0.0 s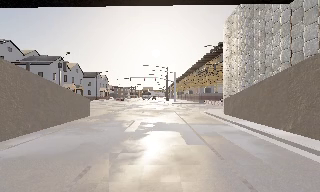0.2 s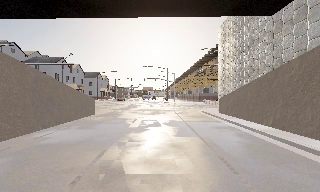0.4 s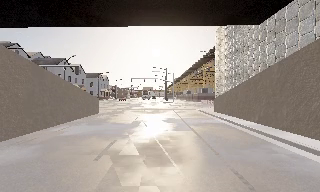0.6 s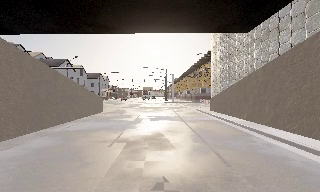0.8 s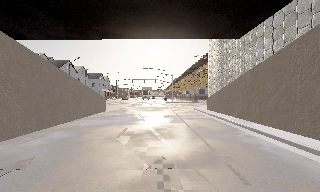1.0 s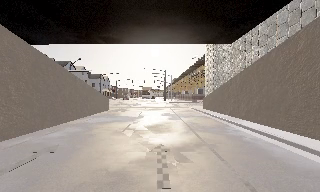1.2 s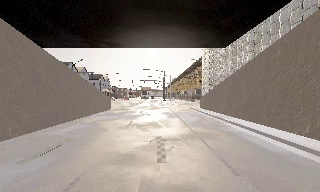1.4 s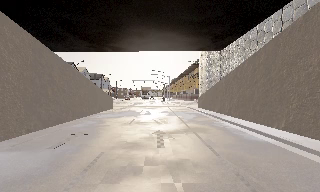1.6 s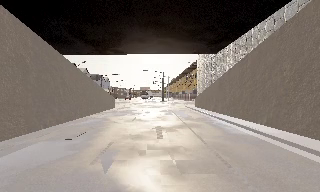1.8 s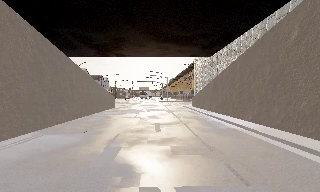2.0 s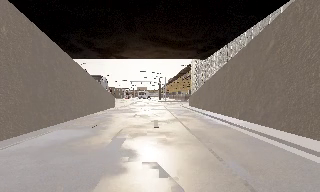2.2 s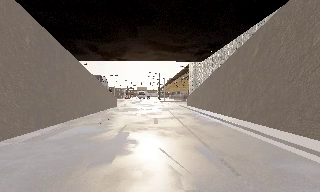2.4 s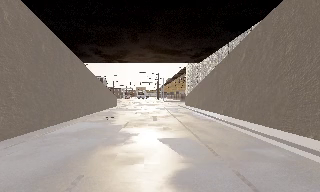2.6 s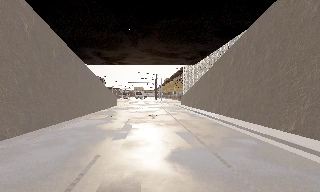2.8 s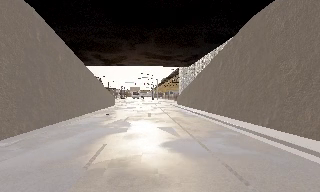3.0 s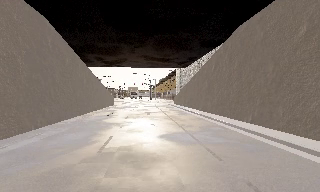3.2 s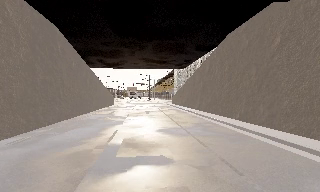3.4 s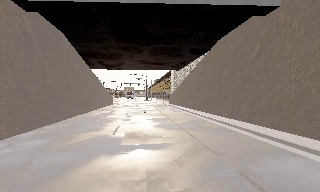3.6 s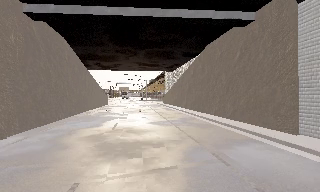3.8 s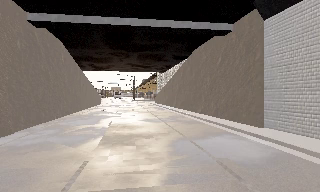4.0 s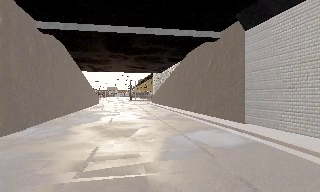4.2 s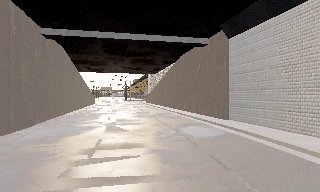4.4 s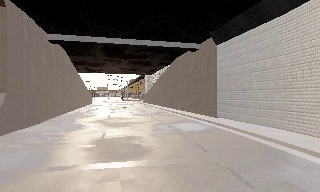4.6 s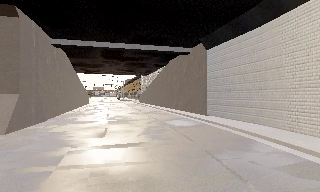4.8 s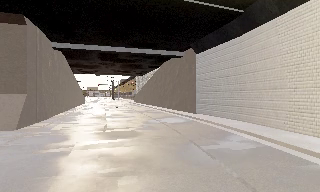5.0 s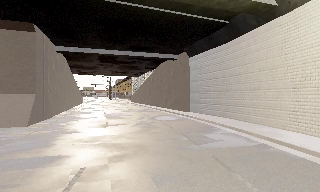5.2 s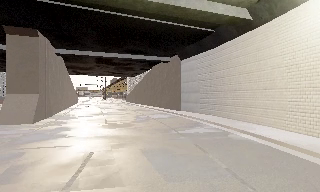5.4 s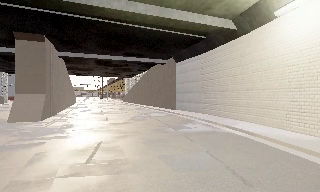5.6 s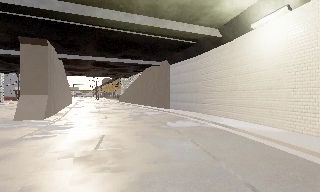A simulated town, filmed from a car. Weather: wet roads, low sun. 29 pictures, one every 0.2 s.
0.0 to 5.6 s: The scene slides to the left, as the camera pans about 25 degrees to its right. It travels backward, about 35 m, so what stands in front gets smaller.
The film runs backward here.
